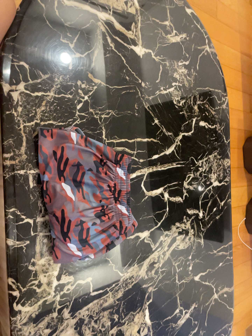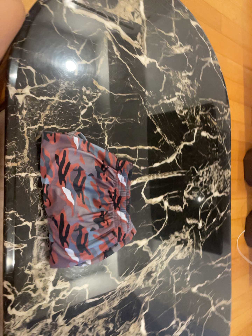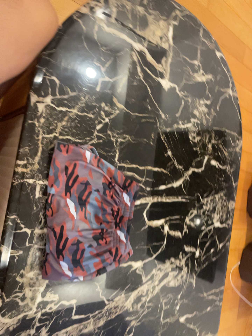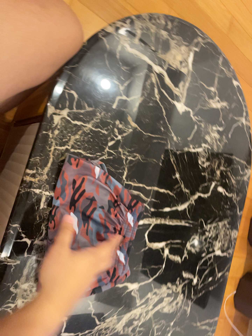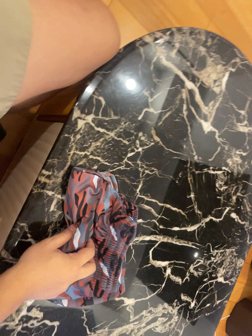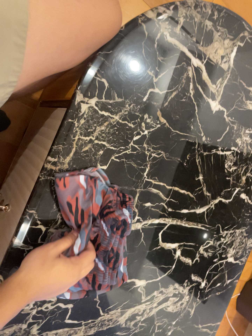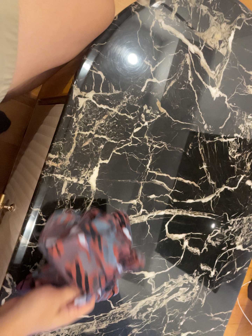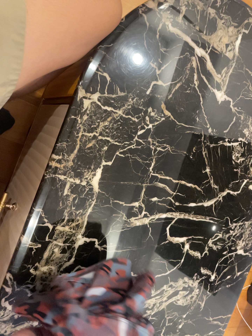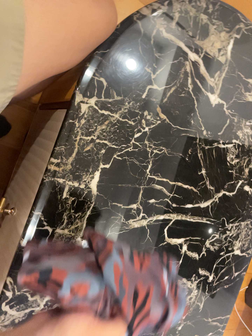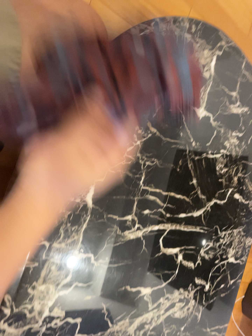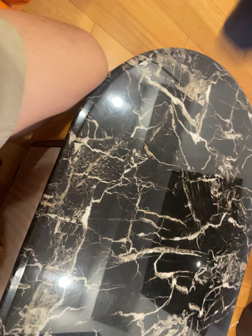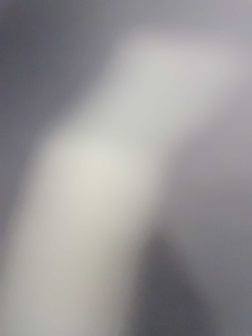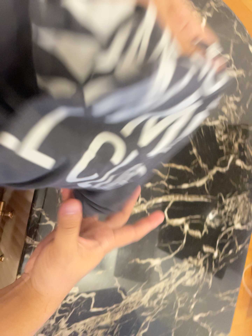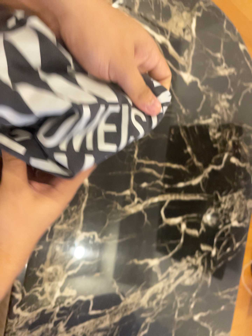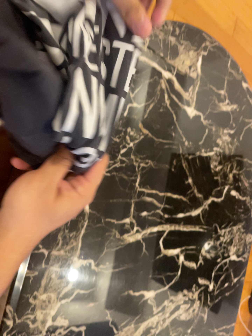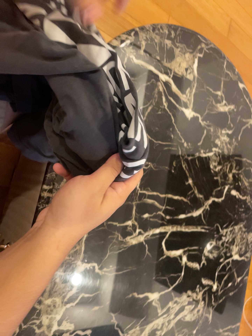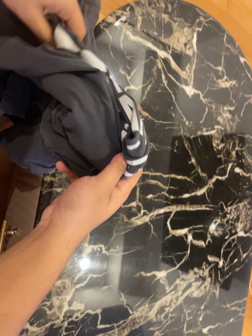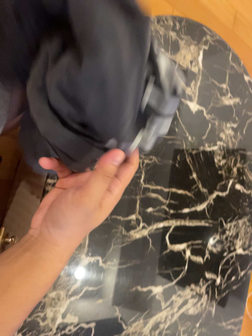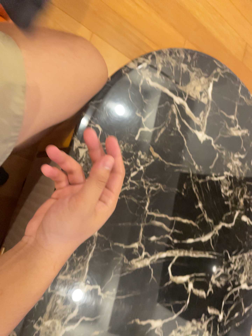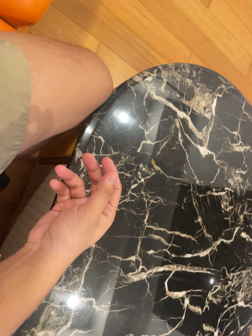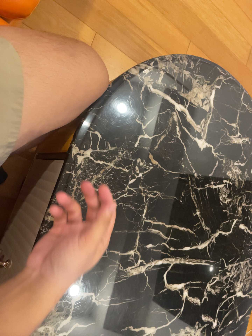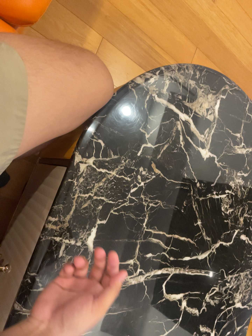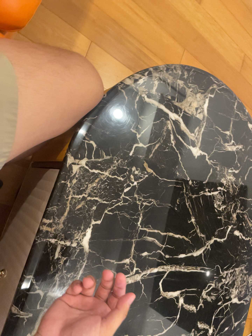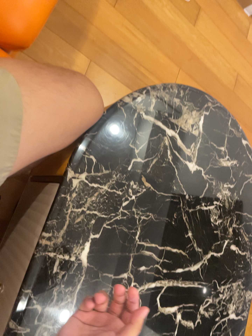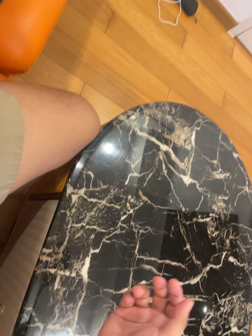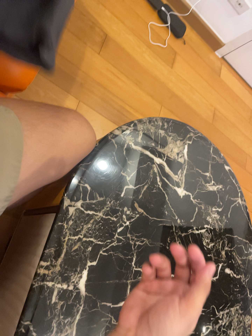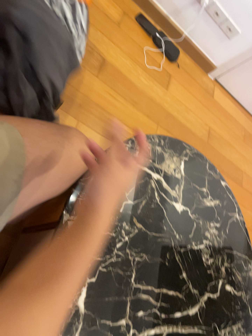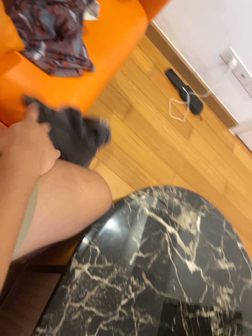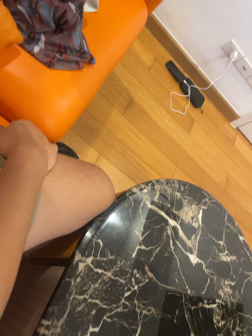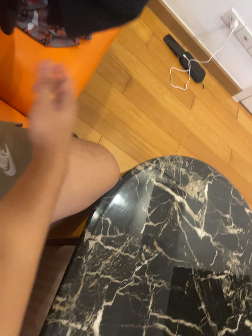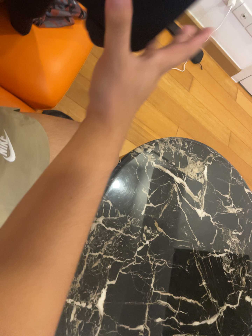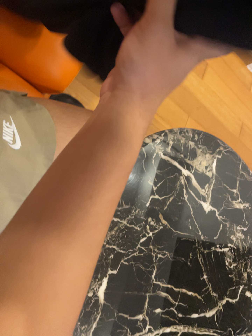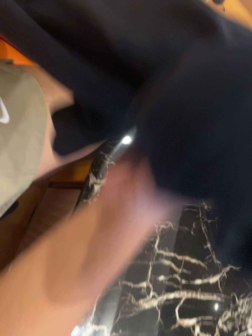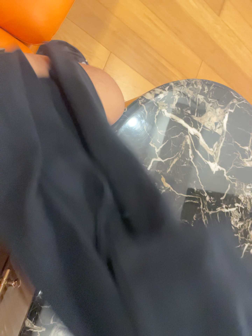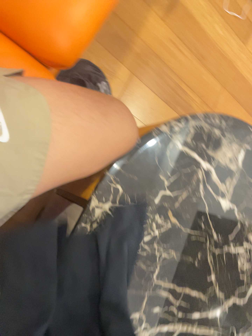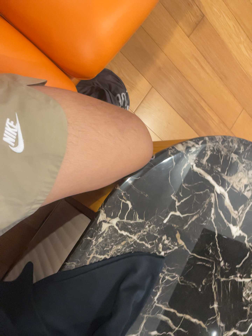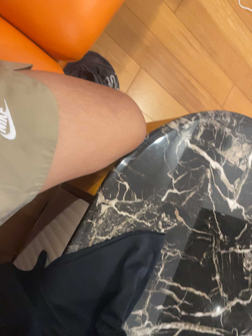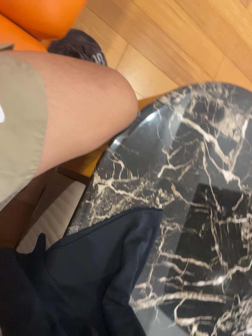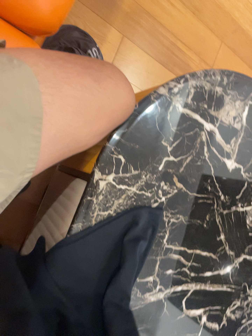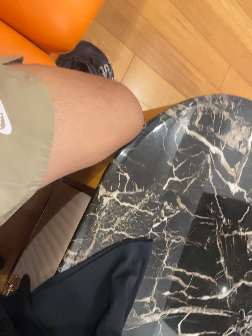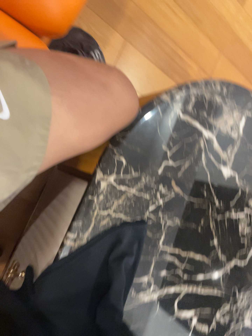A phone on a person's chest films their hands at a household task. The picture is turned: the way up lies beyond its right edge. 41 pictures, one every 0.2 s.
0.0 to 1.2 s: The camera travels toward the top of its view, about 6 cm, so close, fixed things drift downward. It rolls about its line of sight by about 20 degrees, and the scene rotates clockwise.
1.2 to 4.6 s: The camera's aim tips toward the top of its view by about 15 degrees, and the scene shifts downward.
4.6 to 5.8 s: The camera's aim tips toward the top of its view by about 15 degrees, and the scene shifts downward.
5.8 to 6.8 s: The camera travels toward the top of its view and forward, about 10 cm. Its aim tips toward the bottom of its view by about 15 degrees.
6.8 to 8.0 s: The camera shifts only a little, or ends up much as it began.
The film runs forward here.
